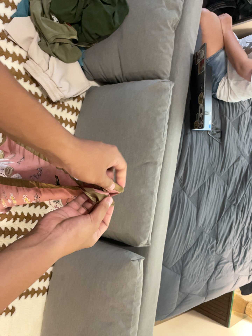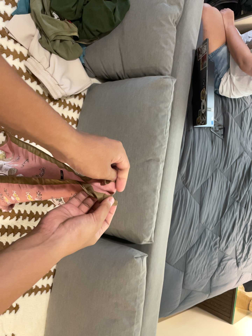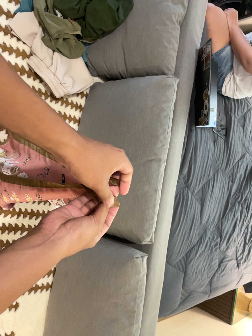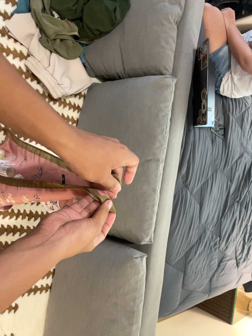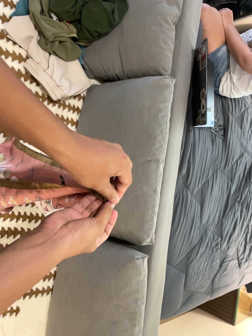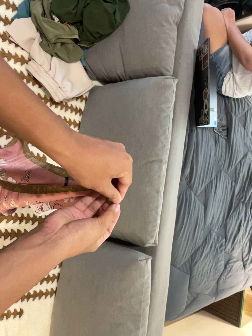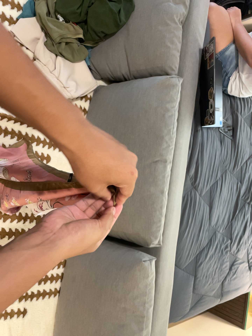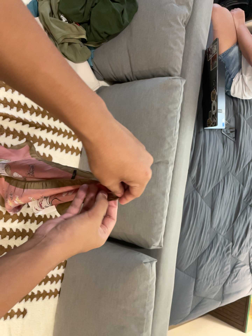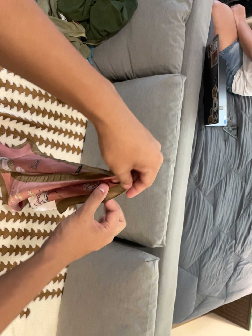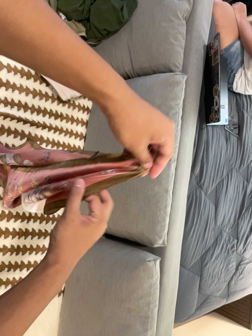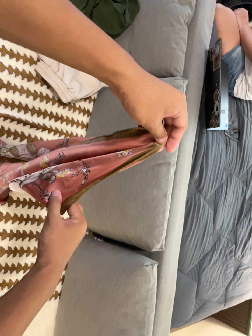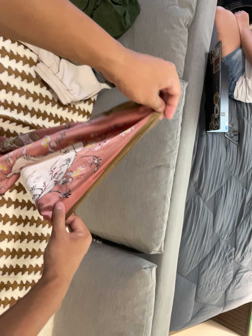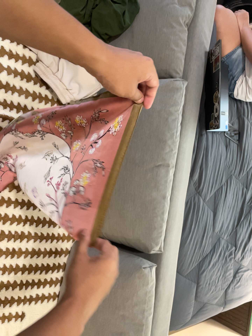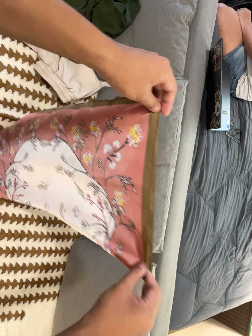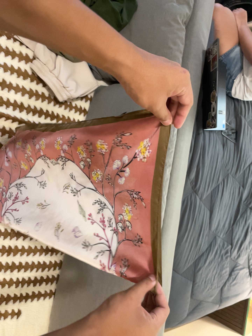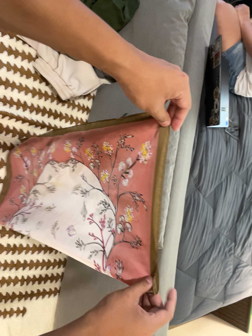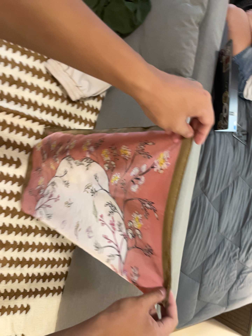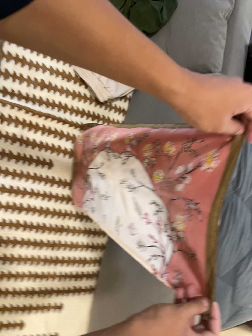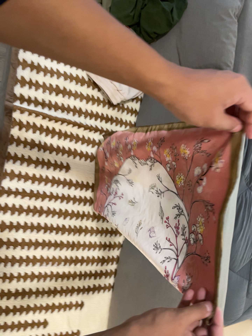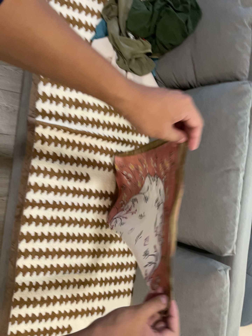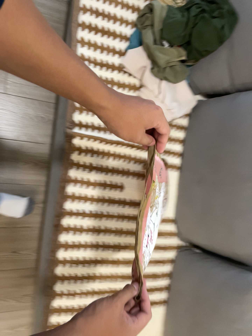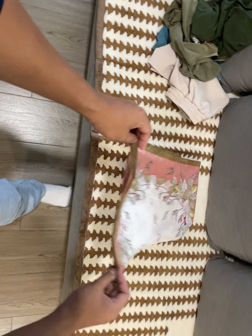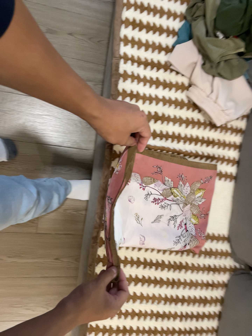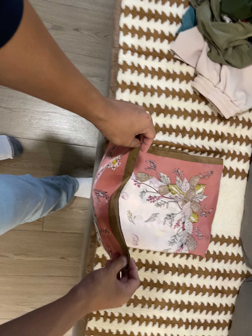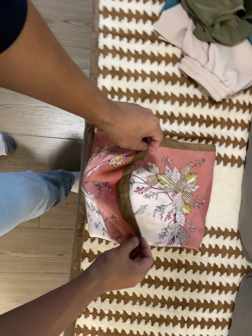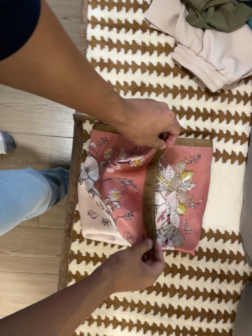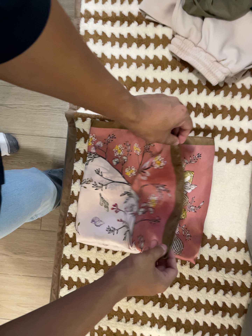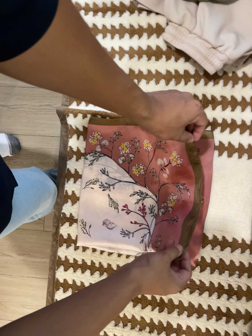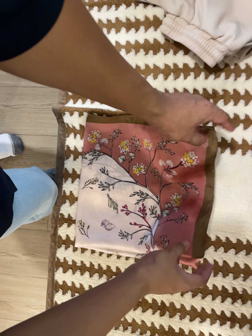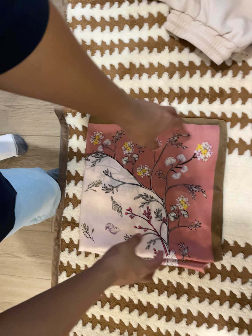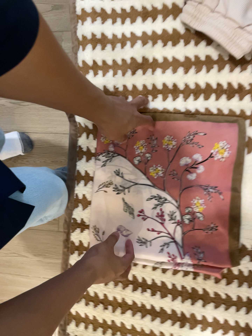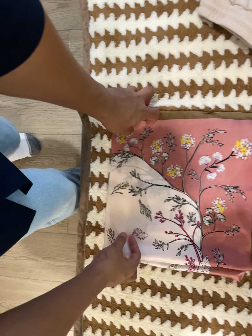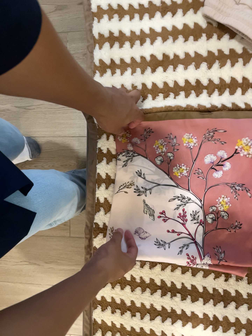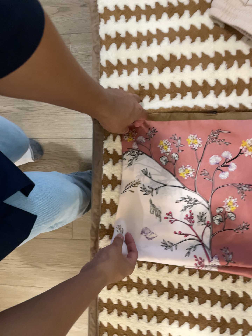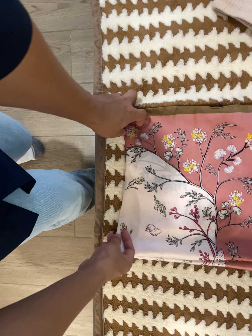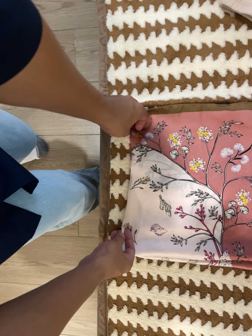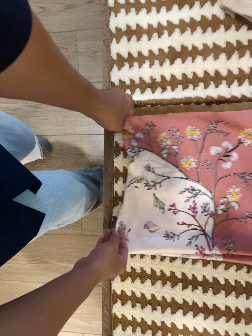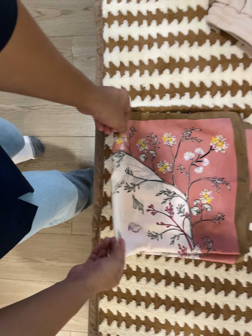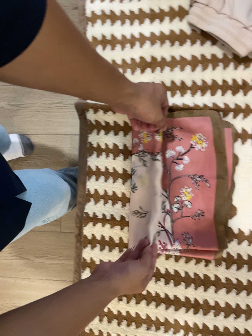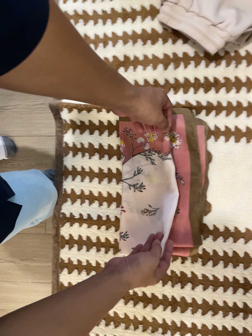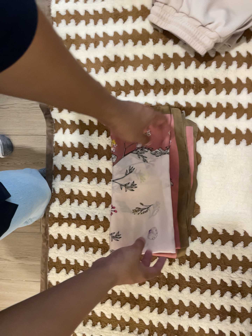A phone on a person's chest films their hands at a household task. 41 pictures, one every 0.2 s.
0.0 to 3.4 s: The camera swings to its left by about 10 degrees, and the scene slides to the right.
3.4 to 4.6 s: The camera swings to its left by about 25 degrees, and the scene slides to the right. It travels toward the top of its view, forward and to its left, about 14 cm, so close, fixed things drift downward.
4.6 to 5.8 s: The camera pans to its left by about 20 degrees. It travels to its right and forward, about 38 cm.
5.8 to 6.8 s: The camera travels to its left and forward, about 12 cm, so close, fixed things drift to the right.
6.8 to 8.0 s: The camera travels to its right, about 12 cm, so close, fixed things drift to the left.
The film runs forward here.
